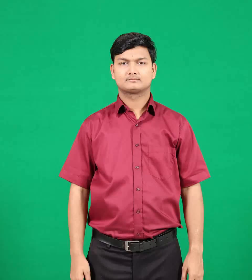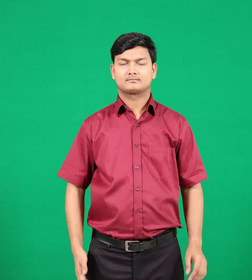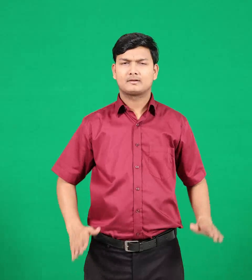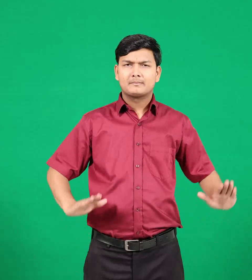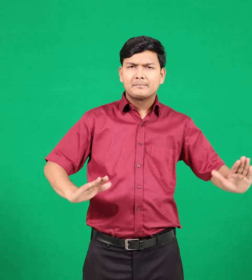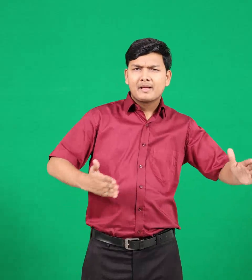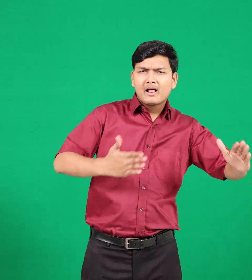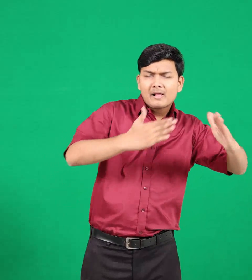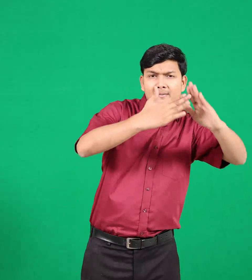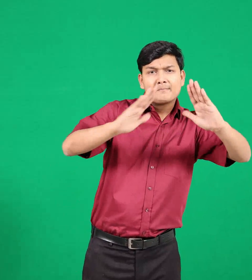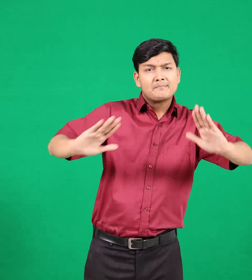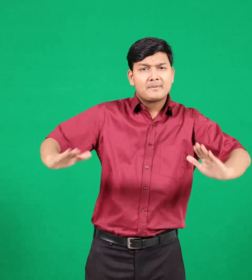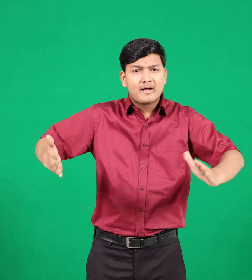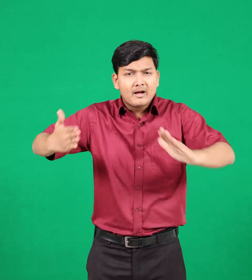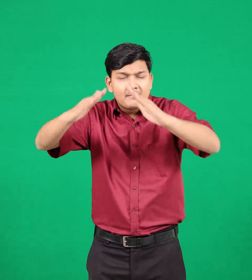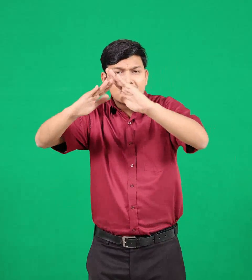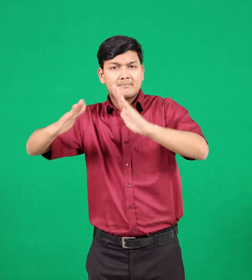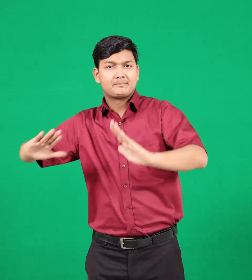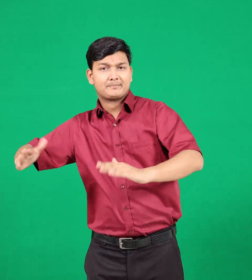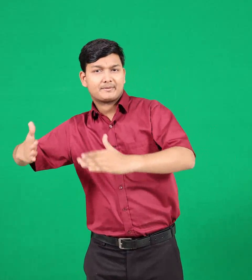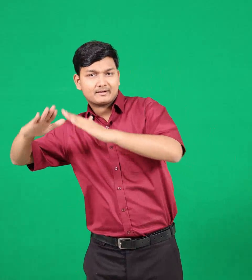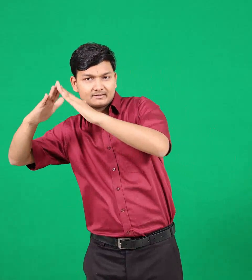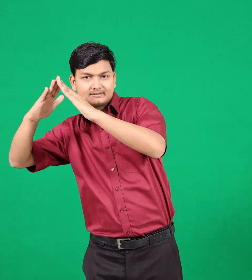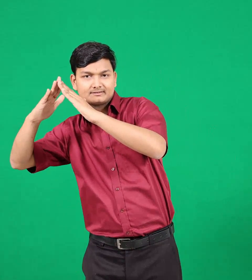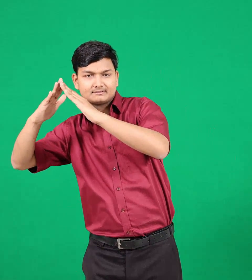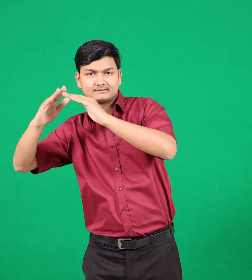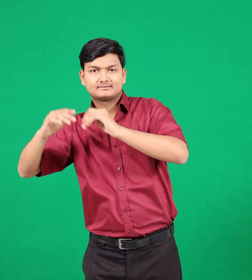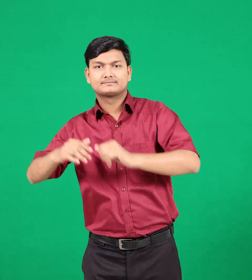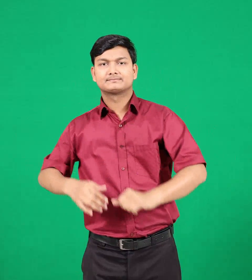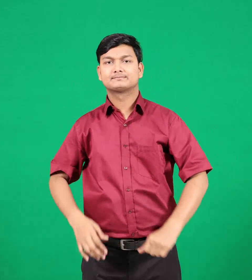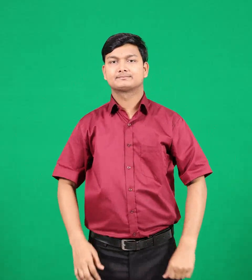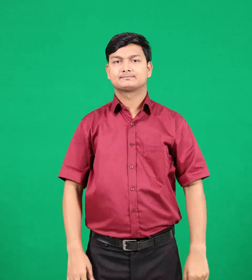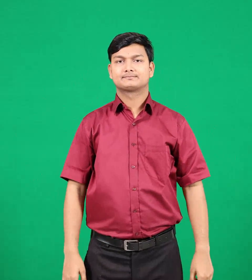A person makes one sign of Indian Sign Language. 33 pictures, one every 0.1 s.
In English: mountains
